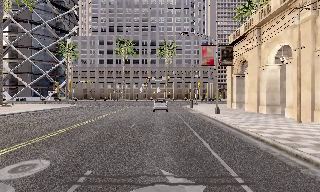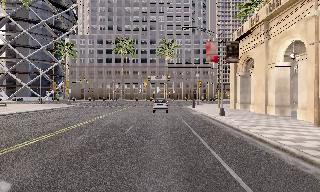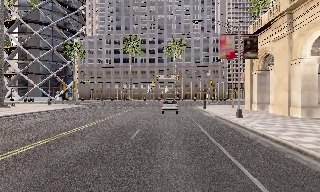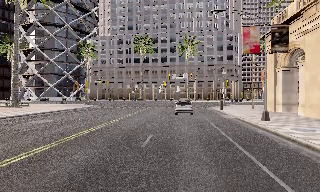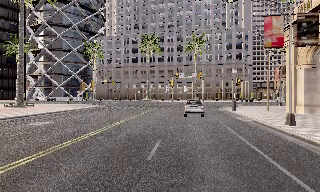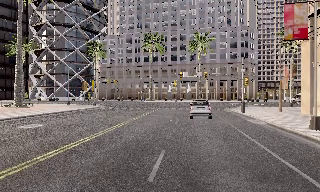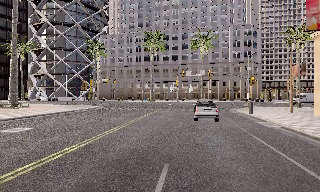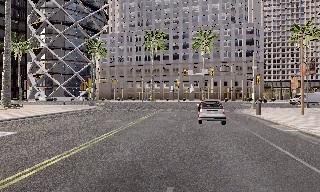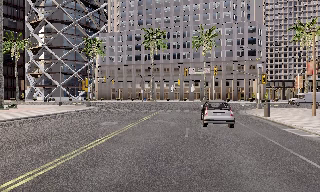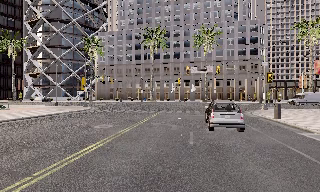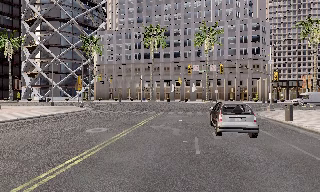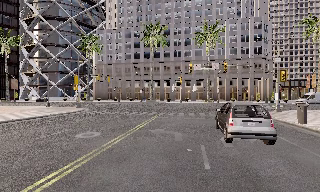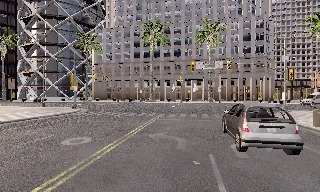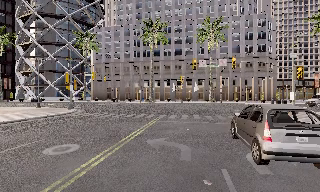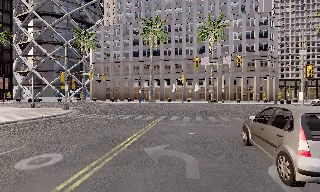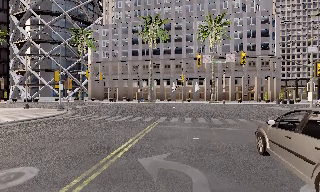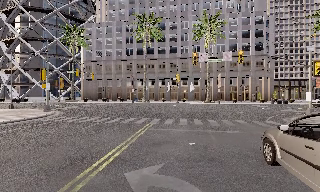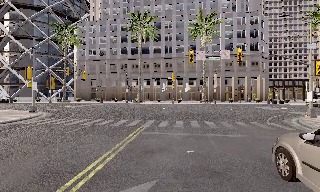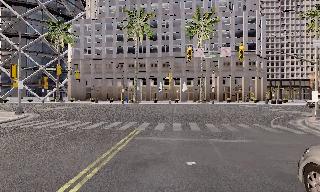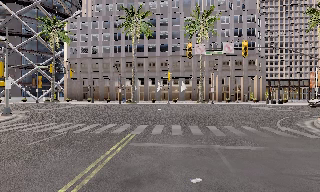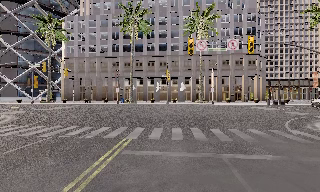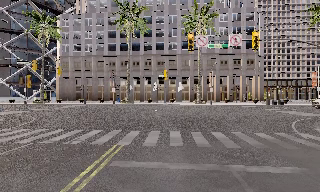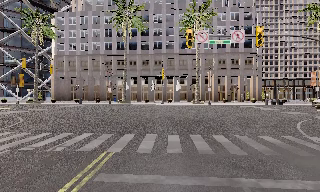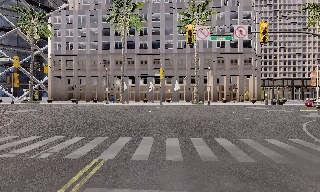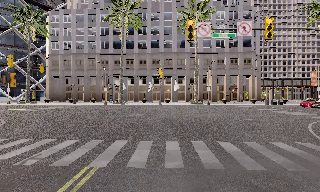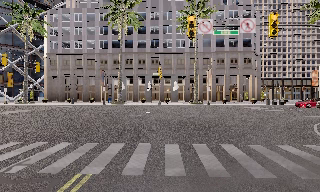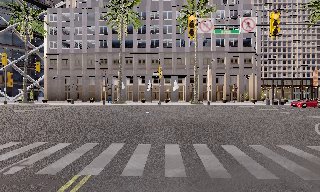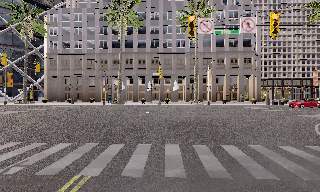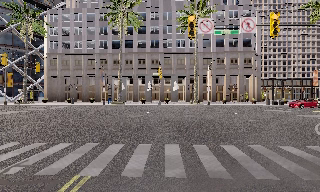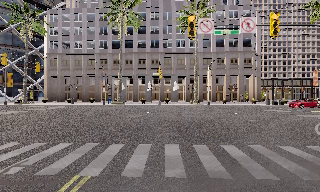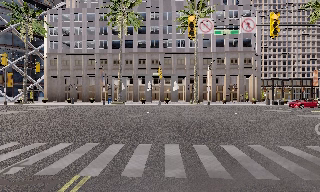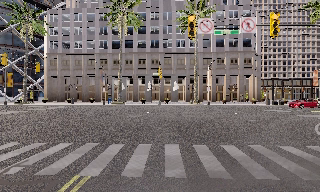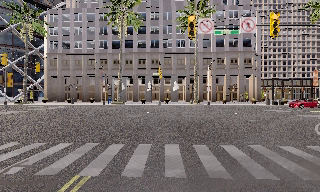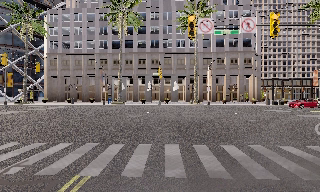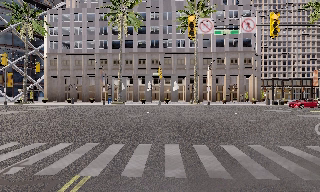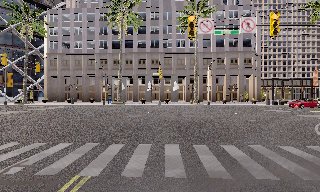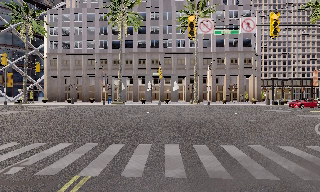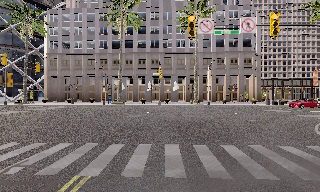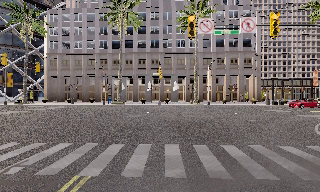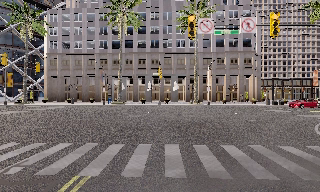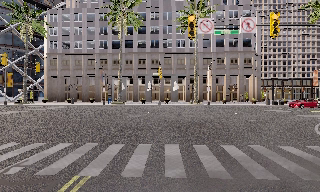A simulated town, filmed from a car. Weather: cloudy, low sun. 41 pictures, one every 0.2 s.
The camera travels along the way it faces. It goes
forward.
0.0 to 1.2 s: The scene slides to the right, as the camera pans about 10 degrees to its left. It travels forward, about 7 m, so what stands in front looms larger.
1.2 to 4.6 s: The camera travels forward, about 16 m, so what stands in front looms larger.
4.6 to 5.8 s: The camera travels forward, about 1 m, so what stands in front looms larger. It loses speed.
5.8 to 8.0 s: The camera keeps its place and its aim.
The film runs forward here.
